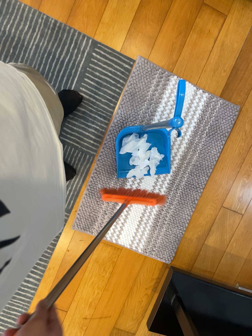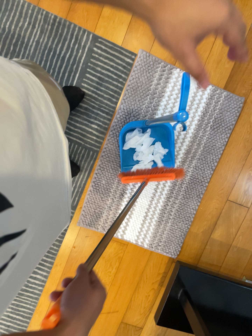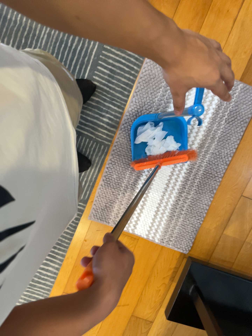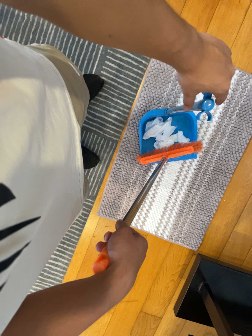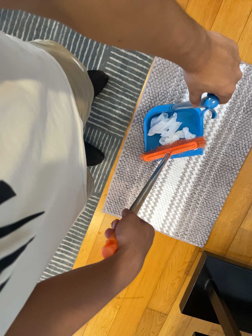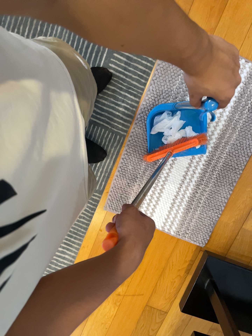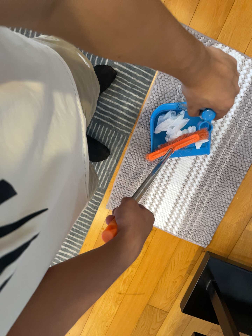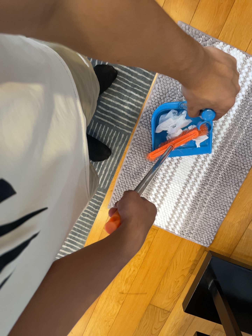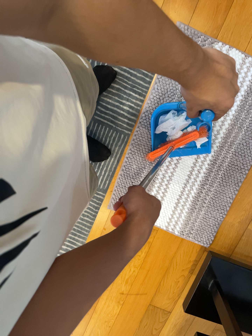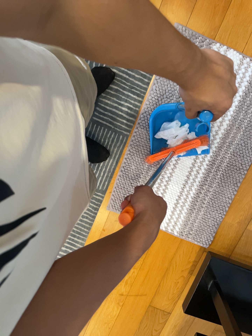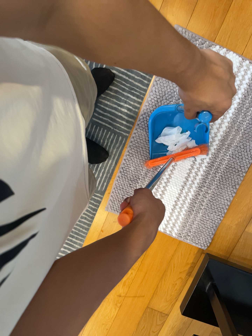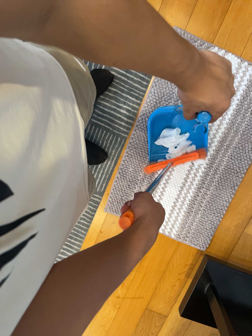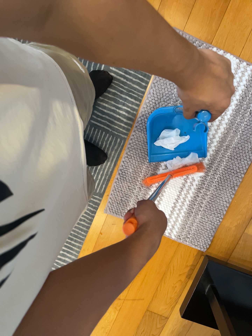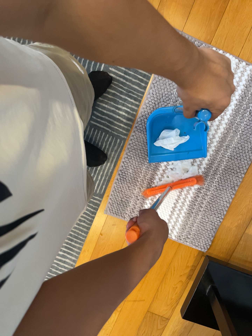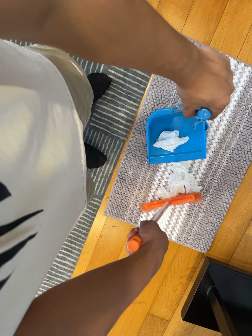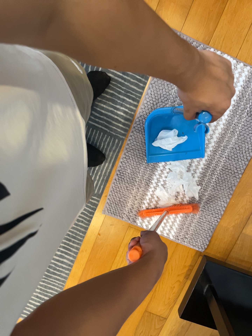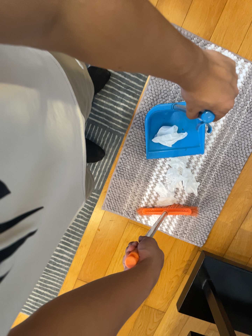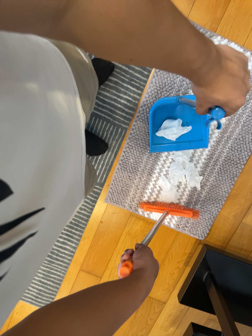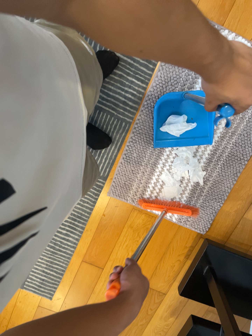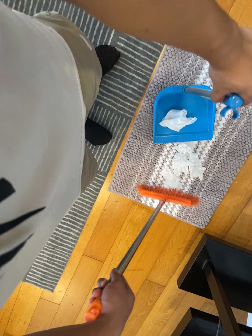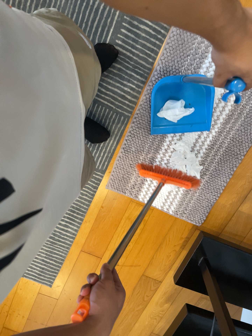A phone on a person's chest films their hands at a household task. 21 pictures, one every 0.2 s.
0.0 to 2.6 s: The camera shifts only a little, or ends up much as it began.
2.6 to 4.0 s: The camera travels toward the top of its view, about 10 cm. Its aim tips toward the bottom of its view by about 10 degrees.
The film runs backward here.
